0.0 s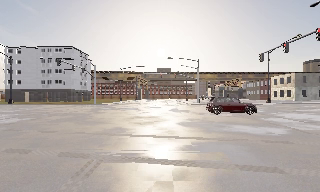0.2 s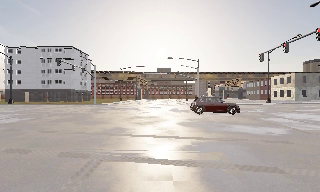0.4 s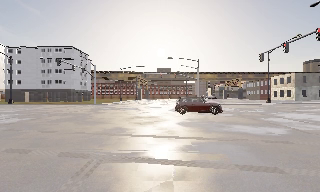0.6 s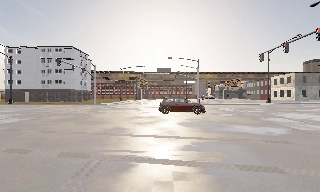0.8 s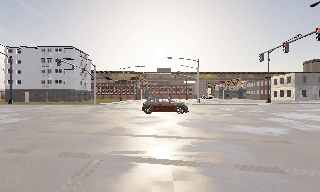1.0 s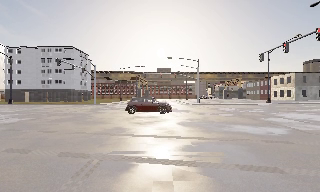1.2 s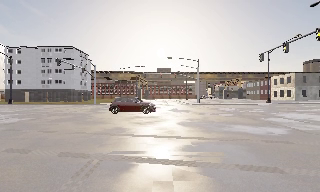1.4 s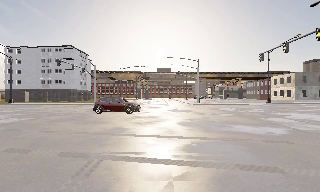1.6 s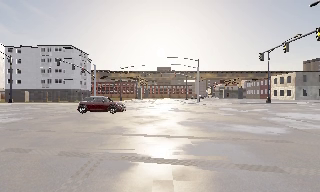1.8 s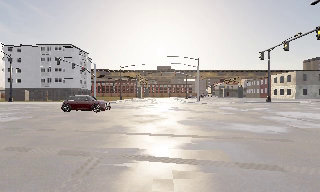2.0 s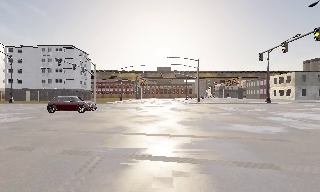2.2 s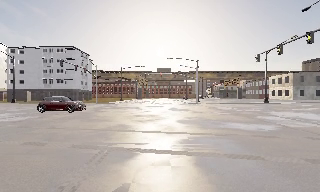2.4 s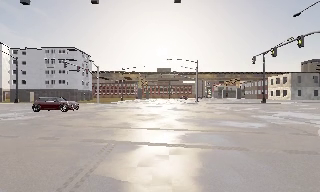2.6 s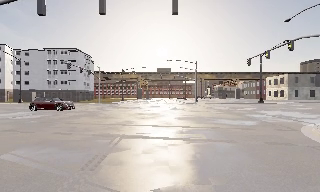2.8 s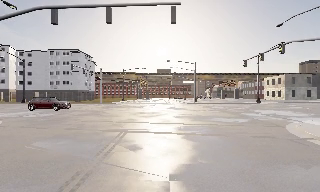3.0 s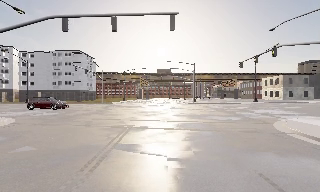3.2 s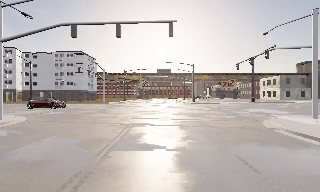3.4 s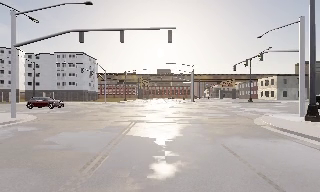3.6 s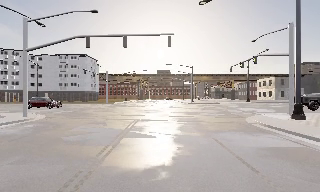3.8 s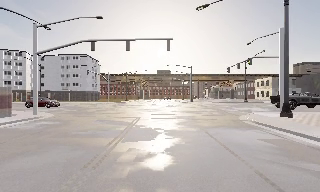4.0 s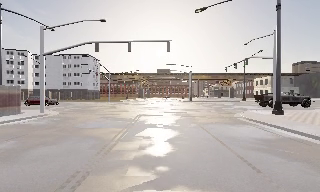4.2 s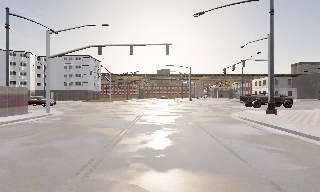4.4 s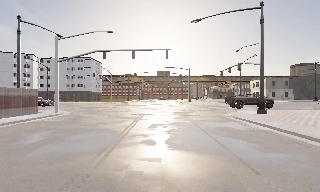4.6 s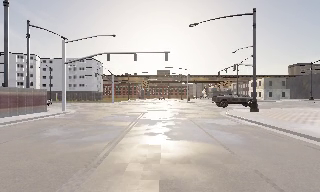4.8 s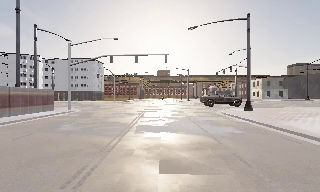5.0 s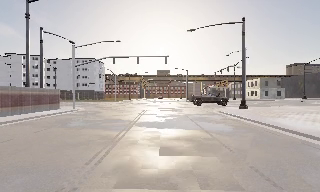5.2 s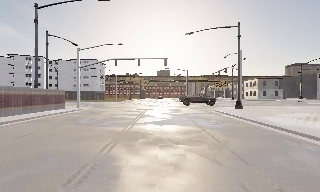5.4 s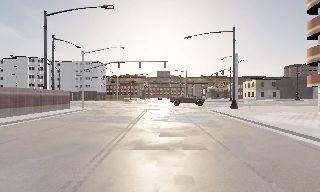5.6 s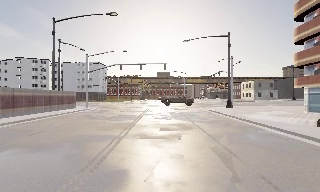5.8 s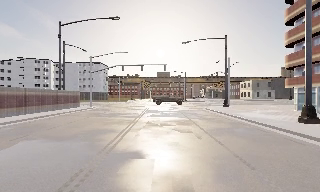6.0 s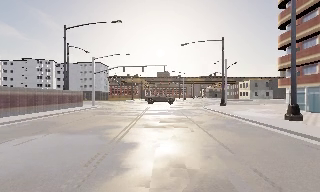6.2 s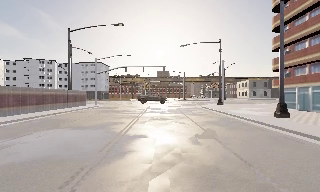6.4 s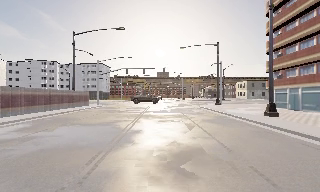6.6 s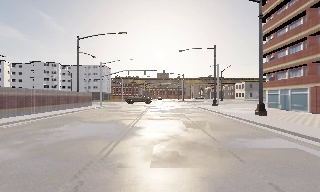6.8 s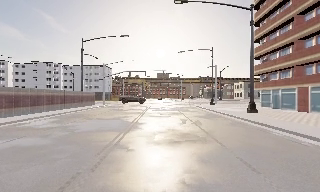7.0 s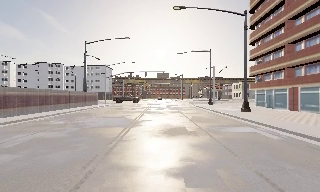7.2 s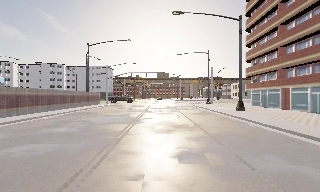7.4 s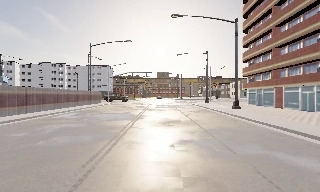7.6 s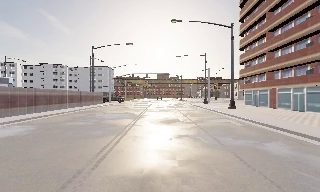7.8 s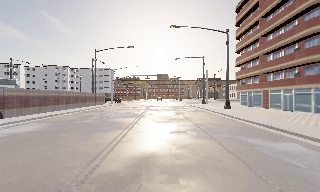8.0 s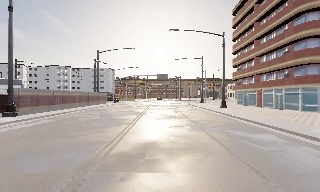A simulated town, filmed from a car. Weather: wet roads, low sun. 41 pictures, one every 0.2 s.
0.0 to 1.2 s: The camera keeps its place and its aim.
1.2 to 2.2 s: The camera travels backward, about 0.5 m, so what stands in front gets smaller. It gains speed.
2.2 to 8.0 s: The camera travels backward, about 30 m, so what stands in front gets smaller.
The film runs backward here.
